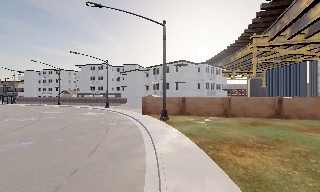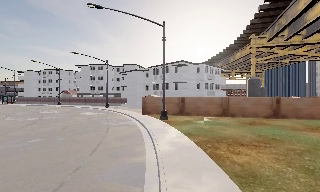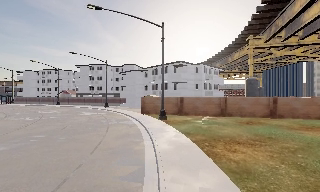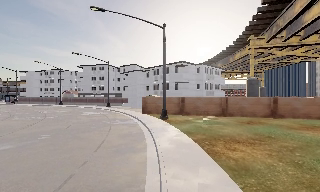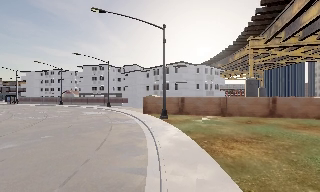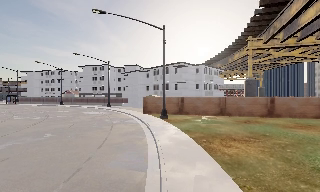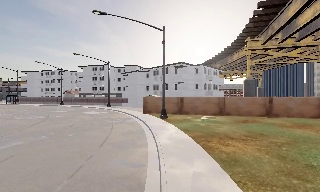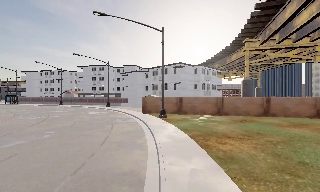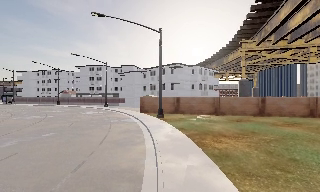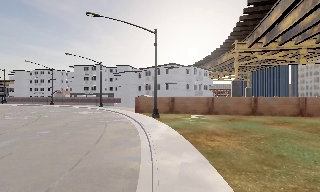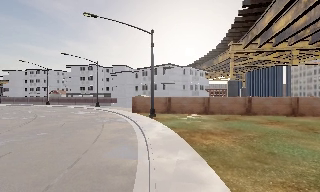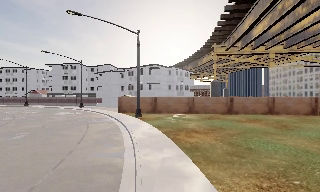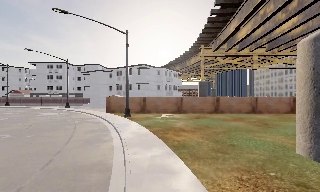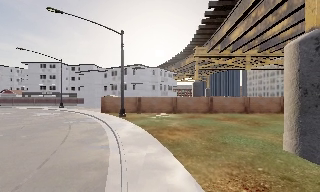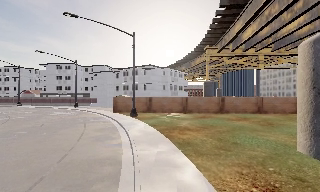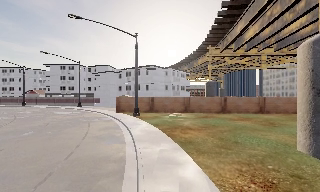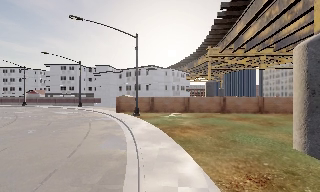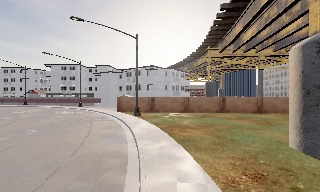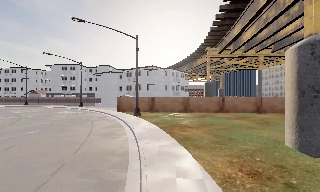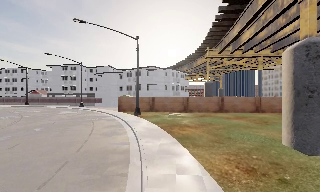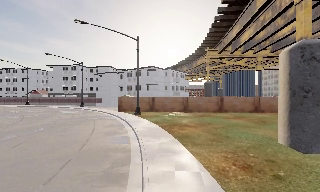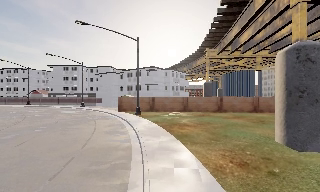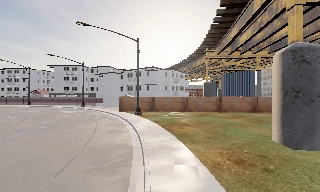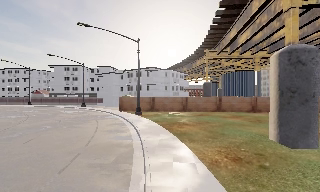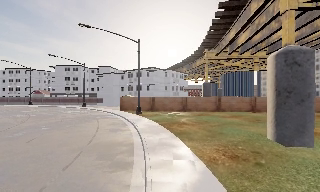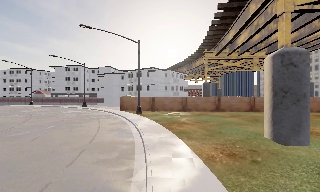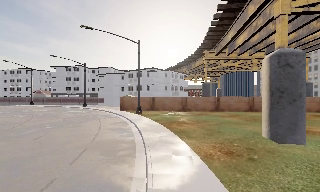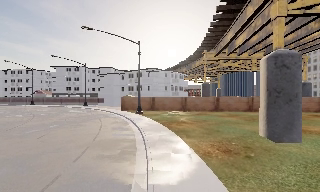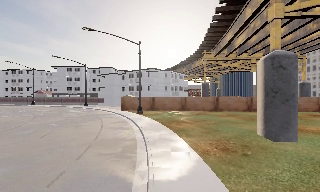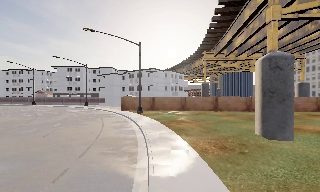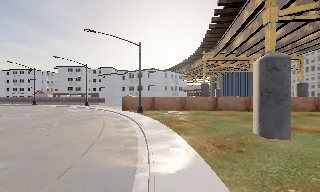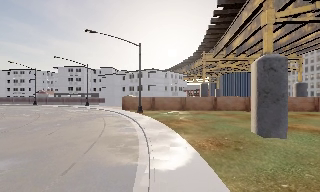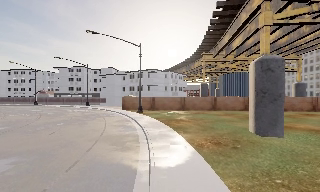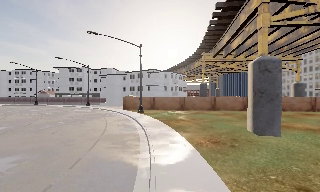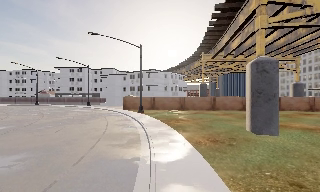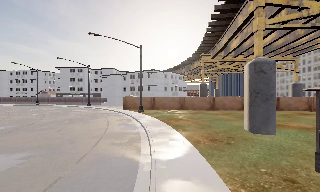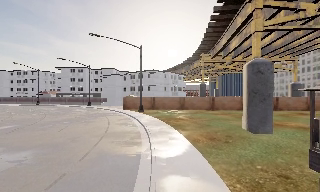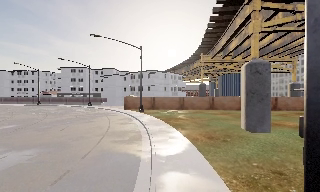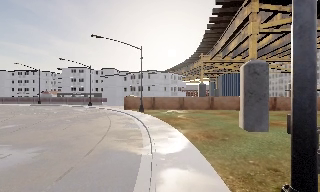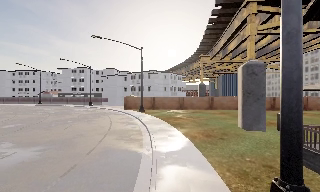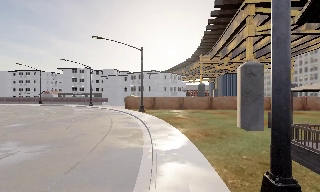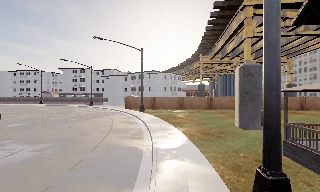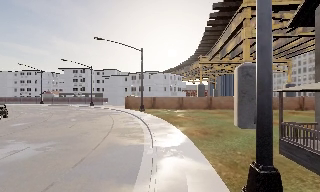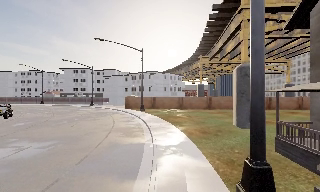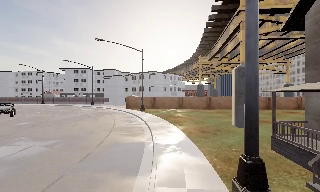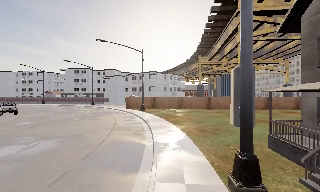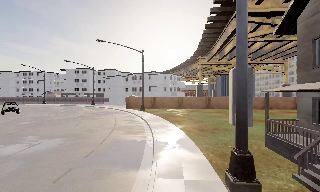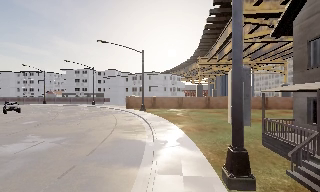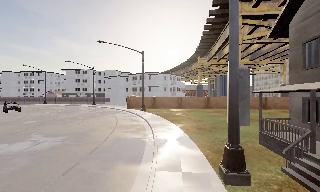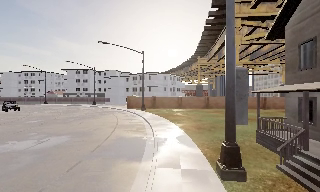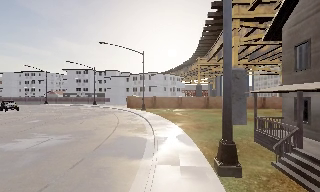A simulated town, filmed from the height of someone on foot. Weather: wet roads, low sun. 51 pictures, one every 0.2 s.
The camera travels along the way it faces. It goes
backward.
0.0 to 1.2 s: The camera travels backward, about 1.5 m, so what stands in front gets smaller.
1.2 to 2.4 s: The scene slides to the left, as the camera pans about 15 degrees to its right. It travels backward, about 1.5 m, so what stands in front gets smaller.
2.4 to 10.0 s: The camera travels backward, about 9 m, so what stands in front gets smaller.
The film runs backward here.
